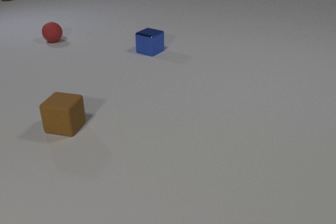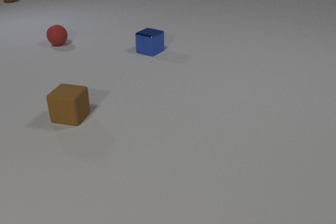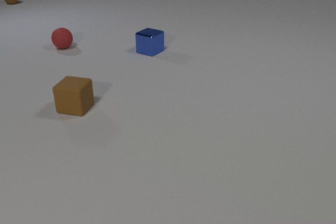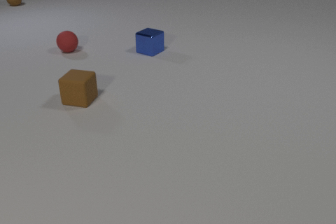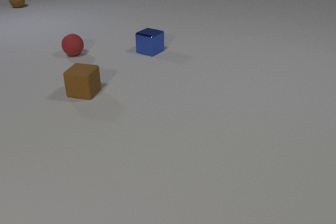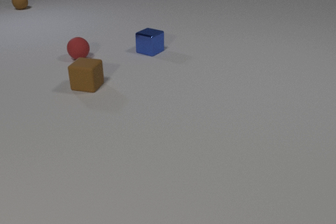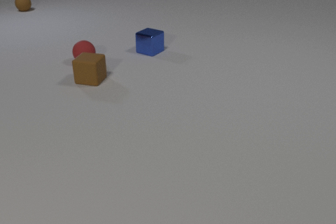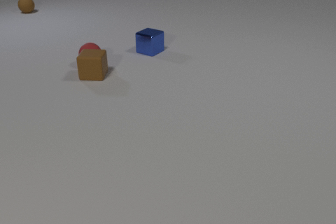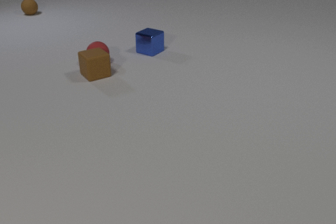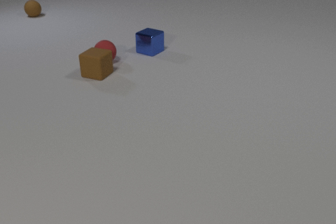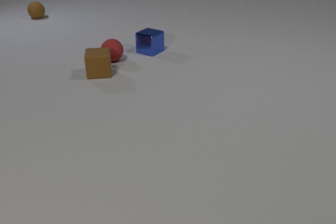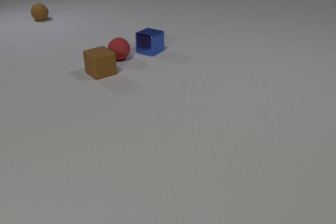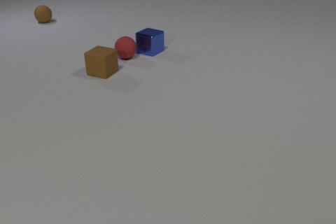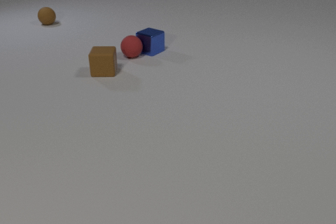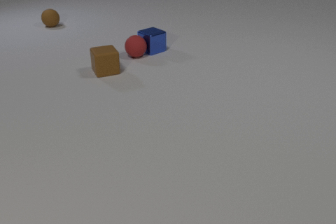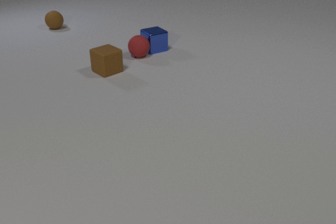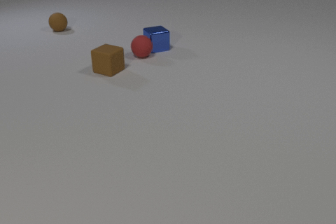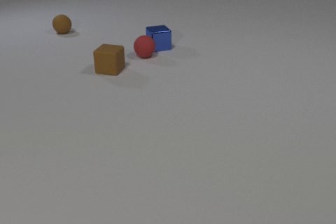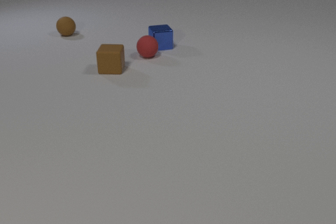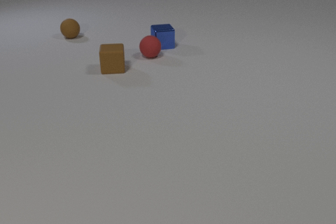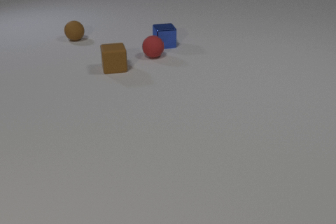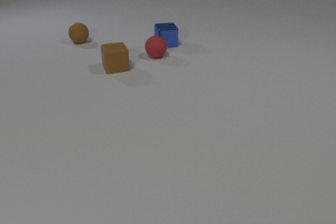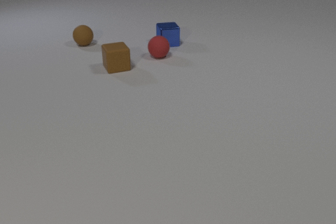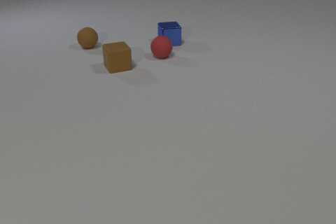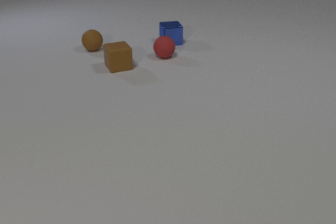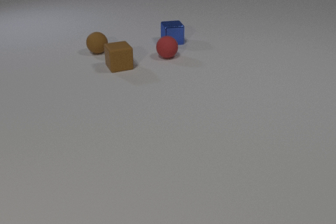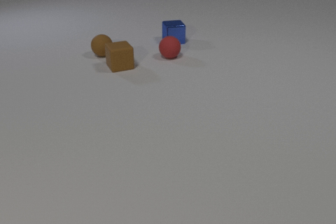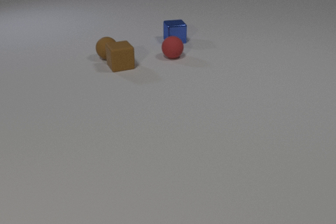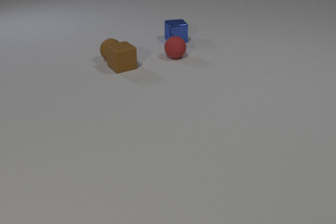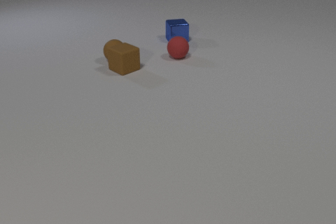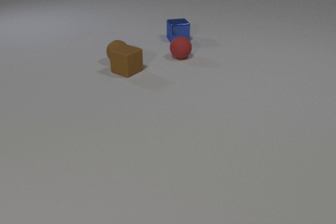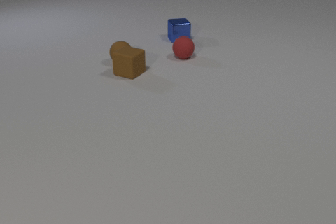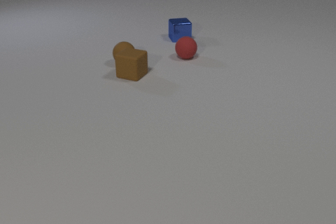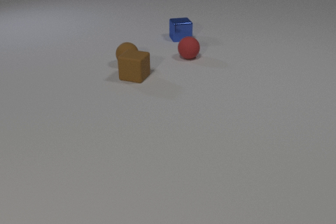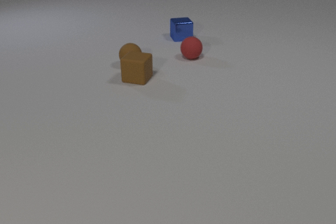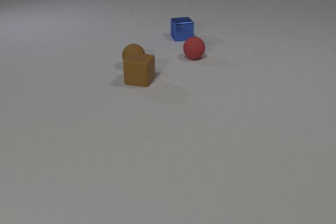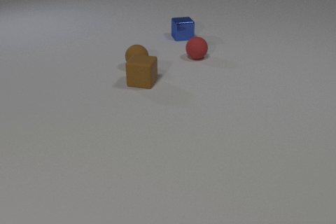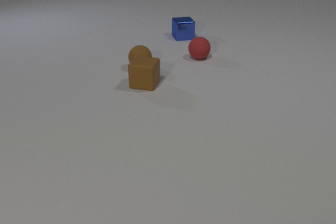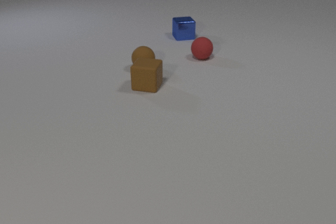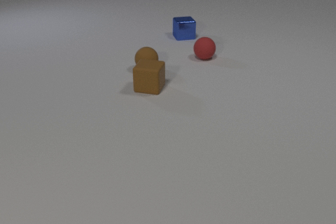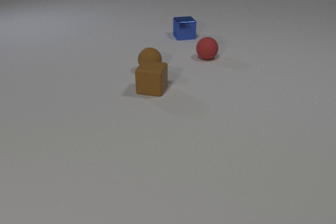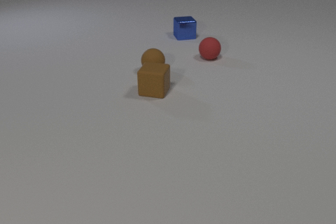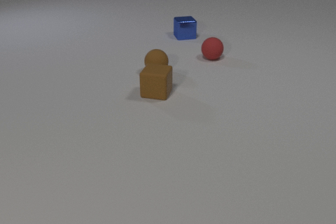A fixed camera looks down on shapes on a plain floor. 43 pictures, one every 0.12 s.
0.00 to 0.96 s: The red rubber sphere rolls toward the camera and to the right. The brown rubber cube slides away from the camera. The brown rubber sphere rolls toward the camera. The red rubber sphere and the brown rubber cube collide.
0.96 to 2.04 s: The red rubber sphere rolls to the right. The brown rubber cube slides to the right and away from the camera. The brown rubber sphere rolls toward the camera. The blue metal cube slides away from the camera and to the right, spins so that its near face slides to the left, clockwise seen from above. The red rubber sphere and the blue metal cube collide.
2.04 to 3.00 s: The red rubber sphere rolls to the right. The brown rubber cube slides to the right and away from the camera. The brown rubber sphere rolls toward the camera and to the right. The blue metal cube slides away from the camera and to the right.
3.00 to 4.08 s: The red rubber sphere rolls to the right. The brown rubber cube slides toward the camera and to the right. The brown rubber sphere rolls toward the camera and to the right. The blue metal cube slides away from the camera and to the right. The brown rubber cube and the brown rubber sphere collide.
4.08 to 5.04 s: The red rubber sphere rolls to the right. The brown rubber cube slides toward the camera and to the right. The brown rubber sphere rolls to the right and toward the camera. The blue metal cube slides away from the camera.
Are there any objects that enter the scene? no.
How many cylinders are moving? 0.
What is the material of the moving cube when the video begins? rubber.
